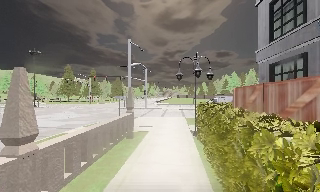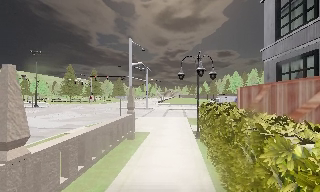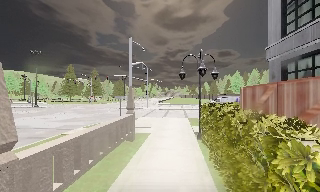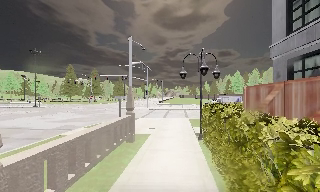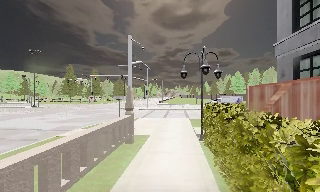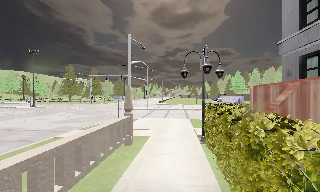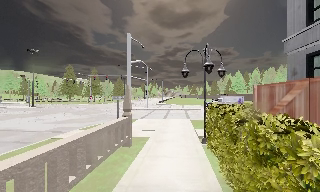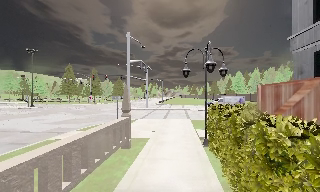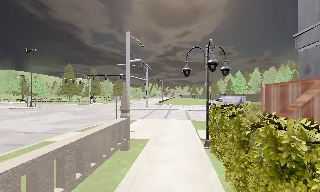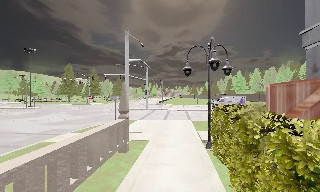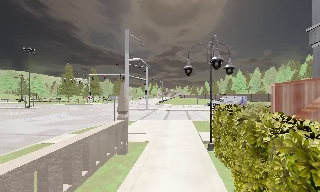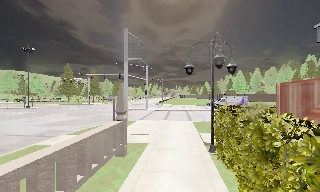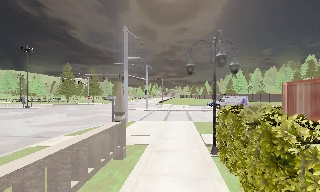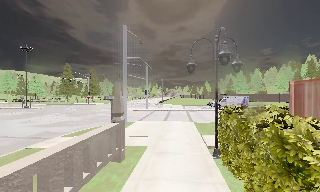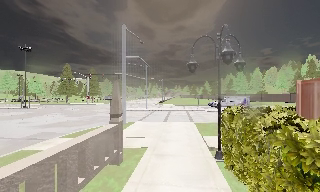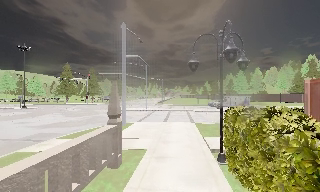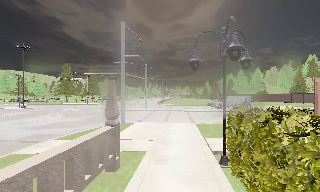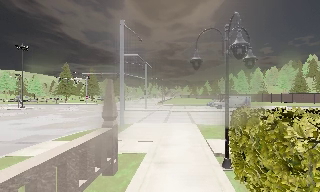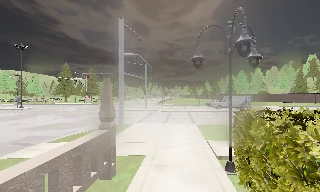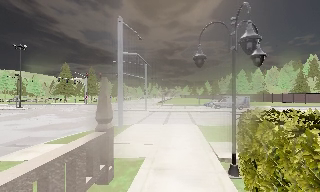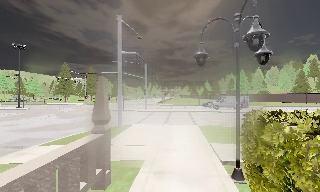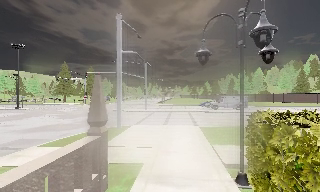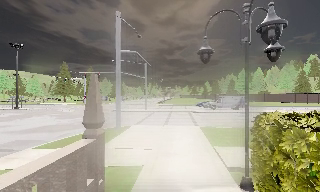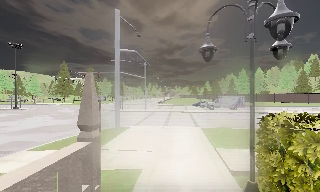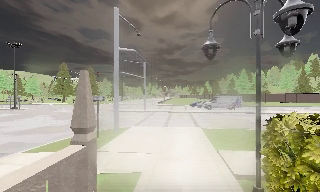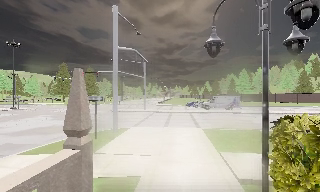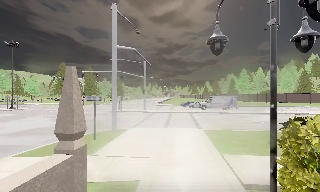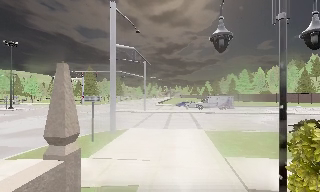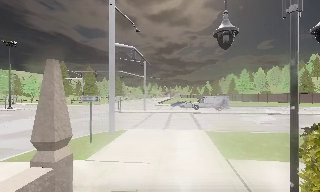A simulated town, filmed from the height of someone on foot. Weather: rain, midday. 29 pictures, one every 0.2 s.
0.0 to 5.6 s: The camera travels forward, about 7 m, so what stands in front looms larger.
The film runs forward here.
